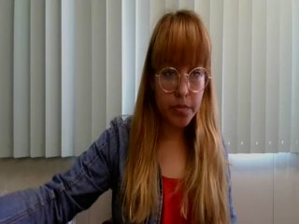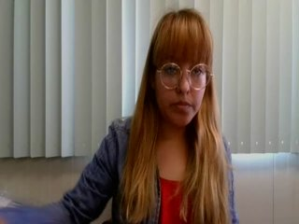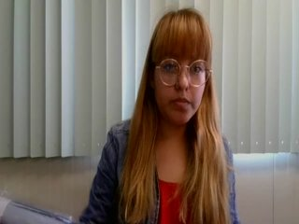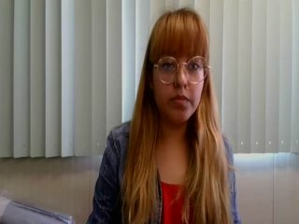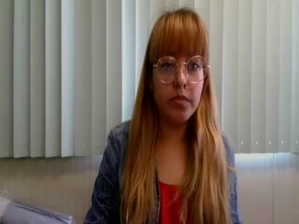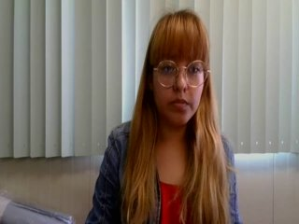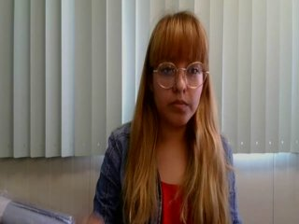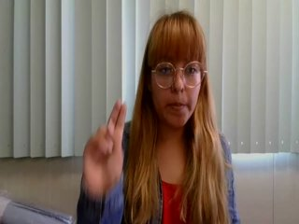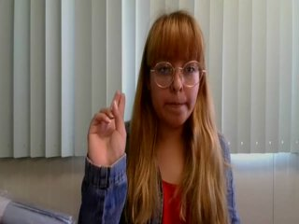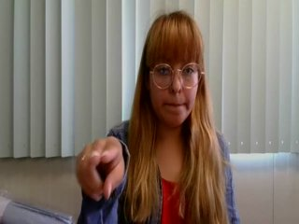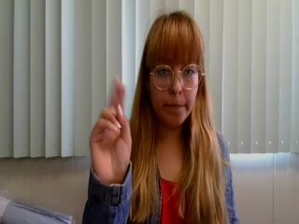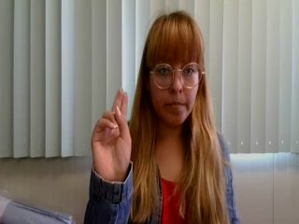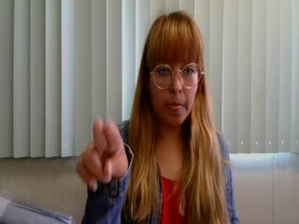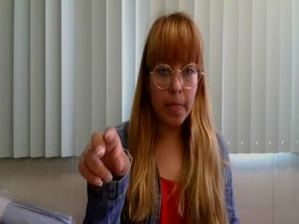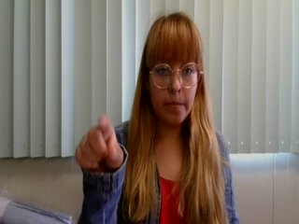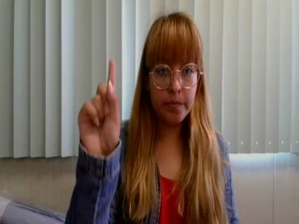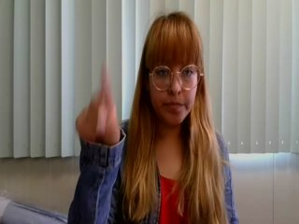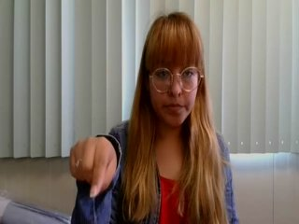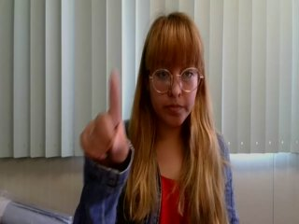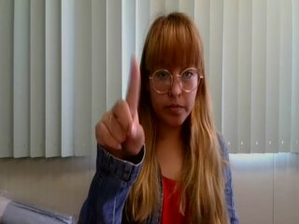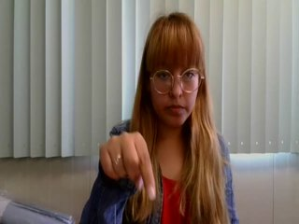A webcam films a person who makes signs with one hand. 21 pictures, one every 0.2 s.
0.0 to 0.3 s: Non-gesture.
0.4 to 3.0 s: Double click with two fingers.
3.1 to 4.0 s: Pointing with one finger.
